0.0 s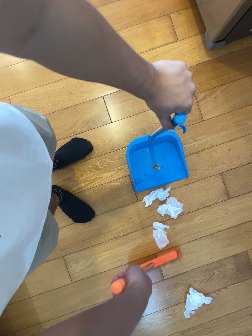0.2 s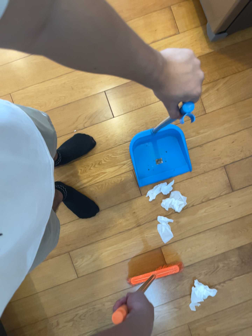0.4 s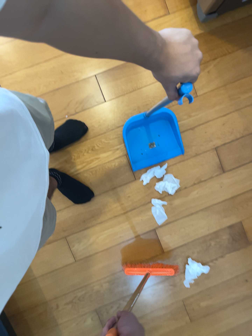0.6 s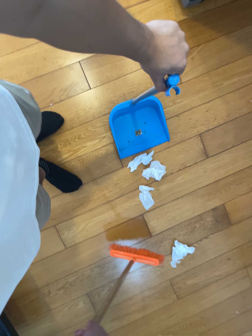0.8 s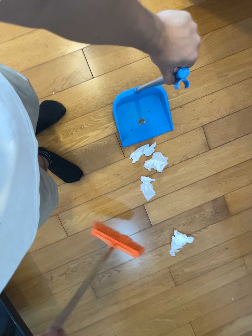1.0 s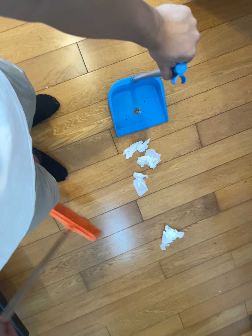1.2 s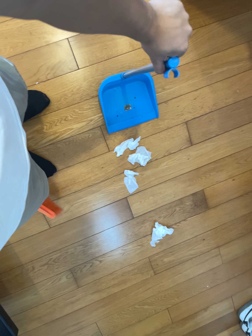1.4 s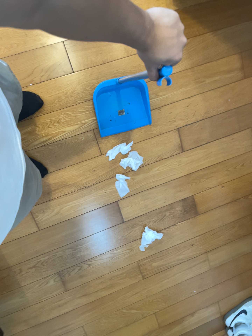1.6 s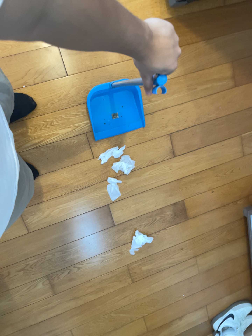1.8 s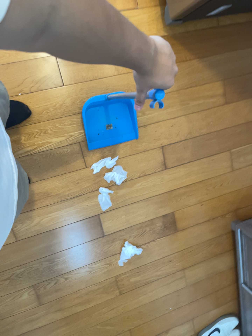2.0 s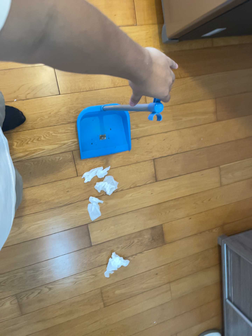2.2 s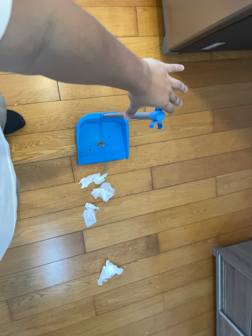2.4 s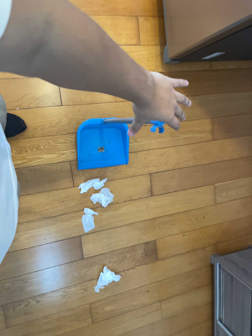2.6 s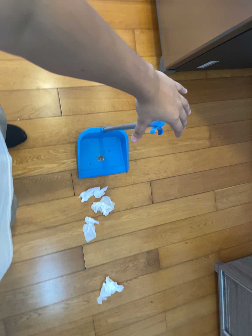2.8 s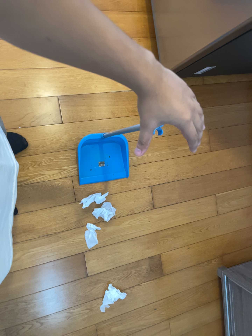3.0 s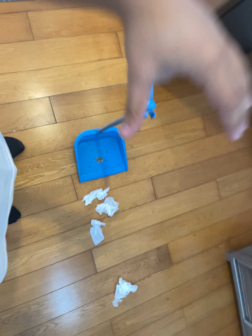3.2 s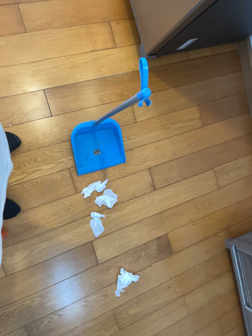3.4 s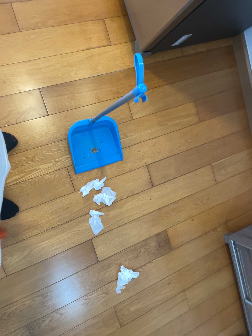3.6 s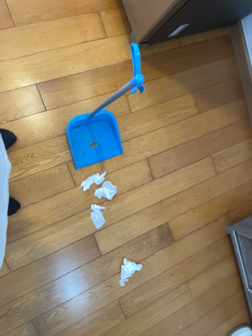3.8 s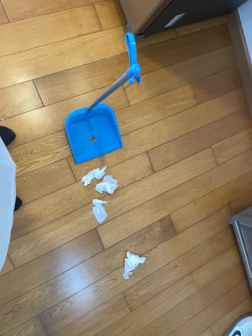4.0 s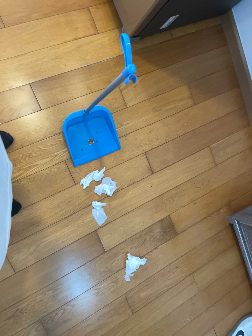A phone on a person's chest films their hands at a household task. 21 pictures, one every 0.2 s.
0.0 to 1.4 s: The camera pans to its right by about 10 degrees. It travels to its left, toward the top of its view and backward, about 12 cm. Its aim tips toward the bottom of its view by about 15 degrees.
1.4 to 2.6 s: The camera travels backward, about 7 cm, so what stands in front gets smaller. Its aim tips toward the top of its view by about 10 degrees, and the scene shifts downward.
2.6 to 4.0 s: The camera travels toward the bottom of its view, about 10 cm, so close, fixed things drift upward. It rolls about its line of sight by about 15 degrees, and the scene rotates counterclockwise.
The film runs backward here.
